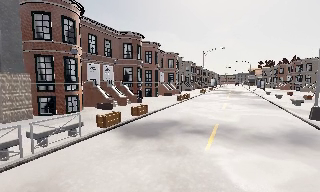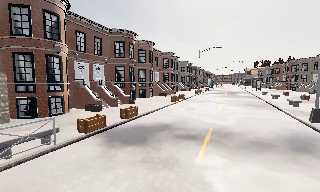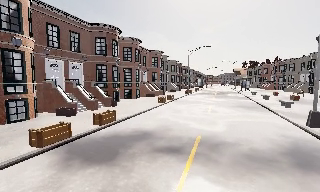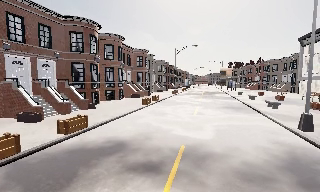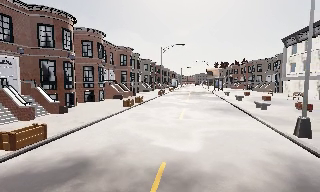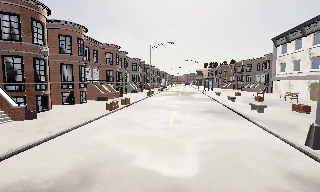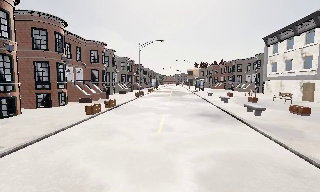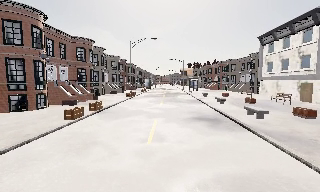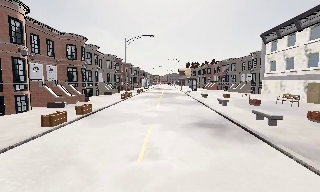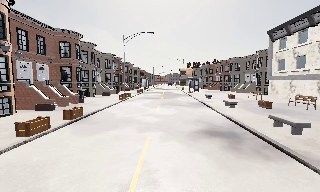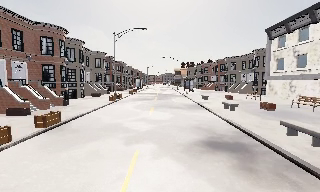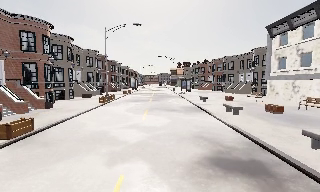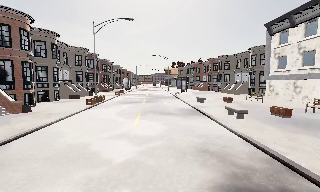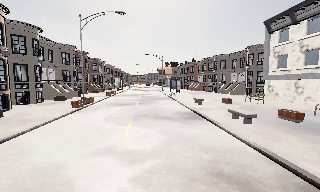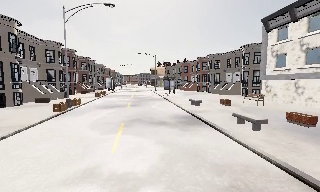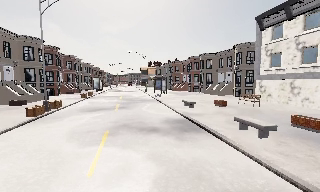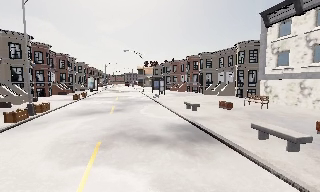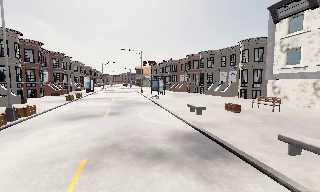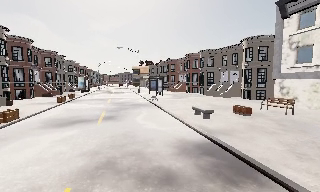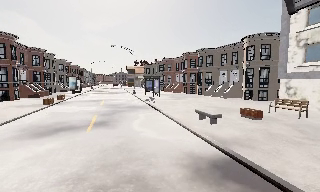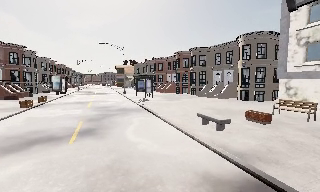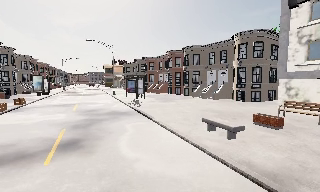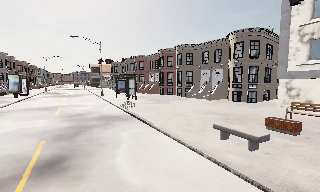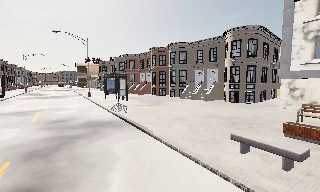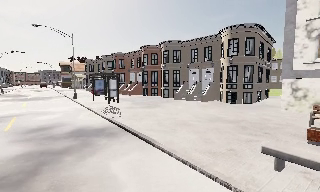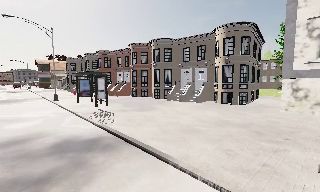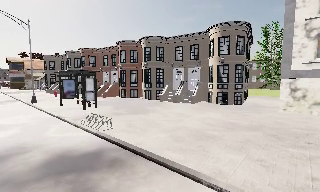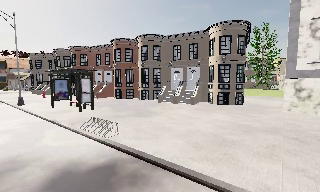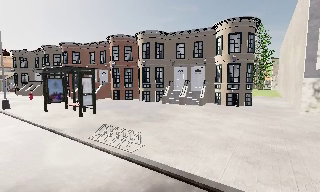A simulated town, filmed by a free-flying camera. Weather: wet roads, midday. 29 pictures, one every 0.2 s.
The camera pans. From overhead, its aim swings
clockwise.
0.0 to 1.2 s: The scene slides to the left, as the camera pans about 20 degrees to its right. It travels forward, about 7 m, so what stands in front looms larger.
1.2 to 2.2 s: The camera travels forward, about 6 m, so what stands in front looms larger.
2.2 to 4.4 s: The camera pans to its right, which is clockwise from overhead, by about 30 degrees. It travels forward, about 13 m, so what stands in front looms larger.
4.4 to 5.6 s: The camera pans to its right, which is clockwise from overhead, by about 30 degrees. It travels forward and to its left, about 8 m, so what stands in front looms larger.
The film runs forward here.
